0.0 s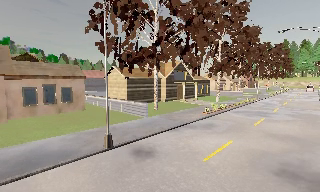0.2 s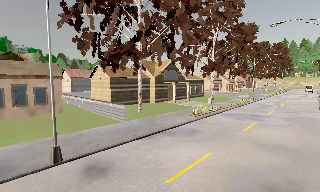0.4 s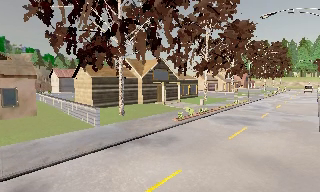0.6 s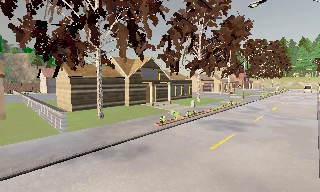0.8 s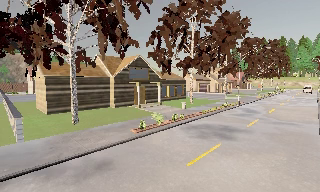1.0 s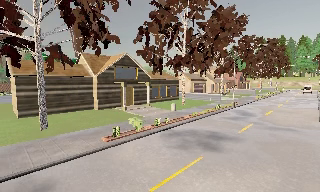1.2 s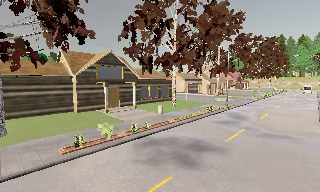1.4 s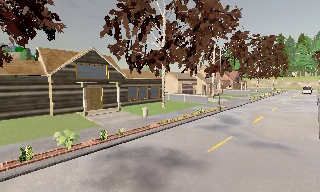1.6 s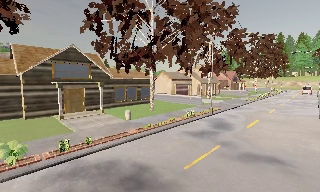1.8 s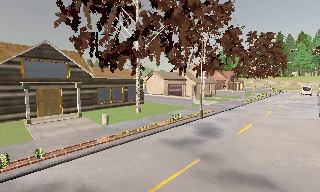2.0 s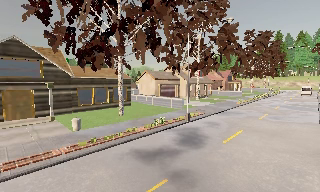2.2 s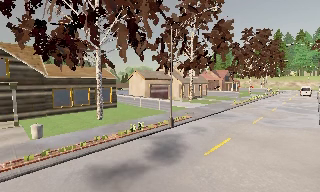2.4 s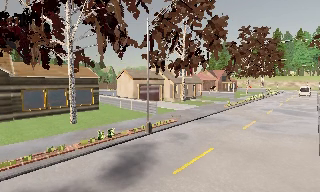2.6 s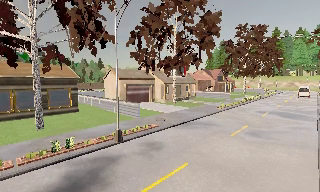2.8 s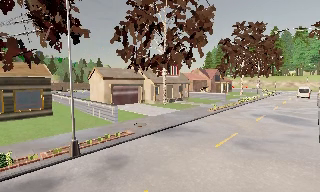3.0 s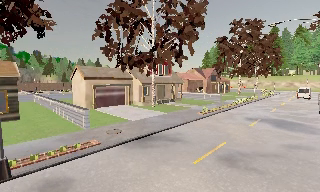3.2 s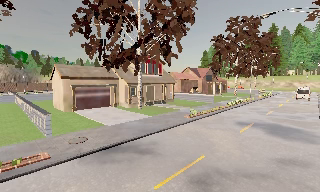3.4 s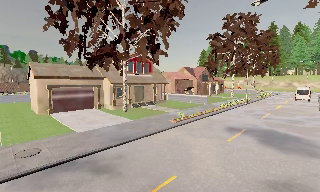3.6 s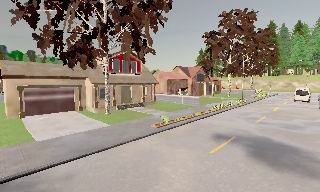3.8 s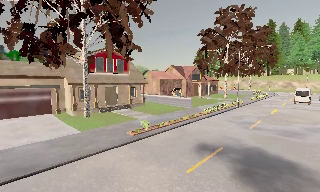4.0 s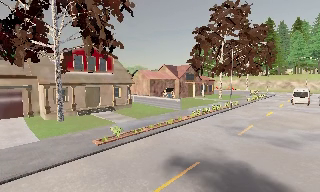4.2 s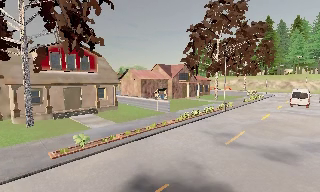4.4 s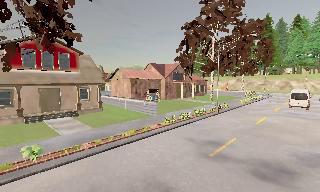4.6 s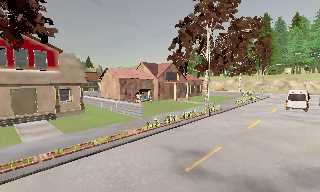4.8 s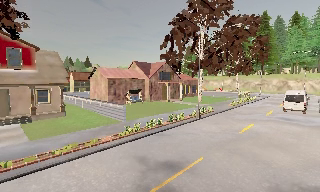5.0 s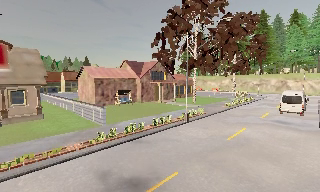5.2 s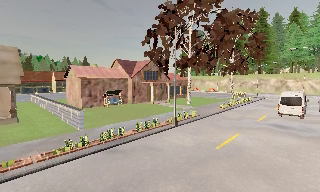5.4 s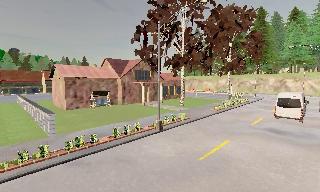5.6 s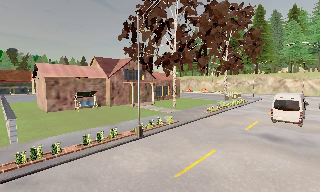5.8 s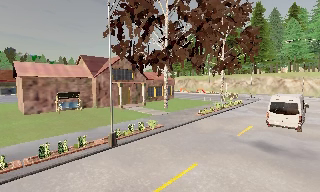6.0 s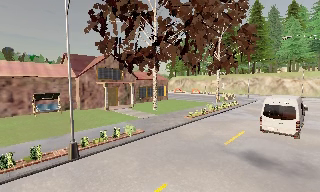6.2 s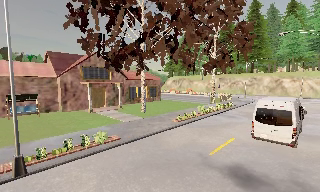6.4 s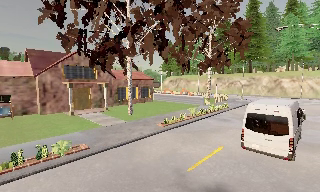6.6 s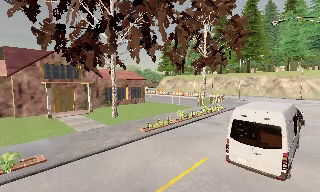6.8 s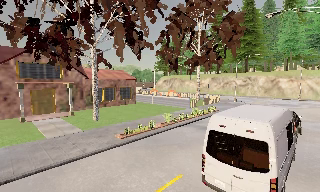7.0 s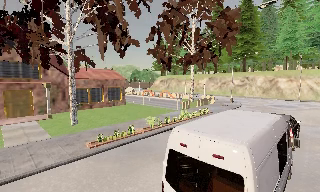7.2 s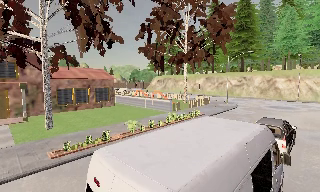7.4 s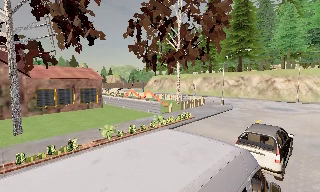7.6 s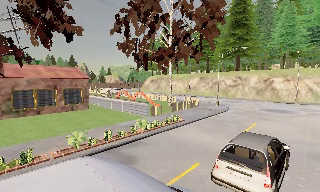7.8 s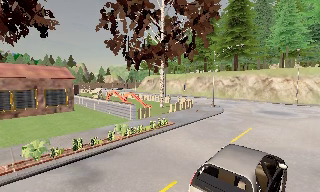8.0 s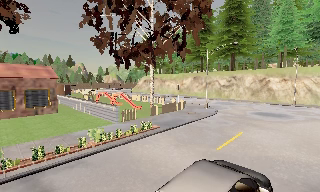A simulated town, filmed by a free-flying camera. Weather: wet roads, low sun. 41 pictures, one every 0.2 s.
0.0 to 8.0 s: The camera travels forward and to its right, about 80 m, so what stands in front looms larger.
The film runs forward here.
